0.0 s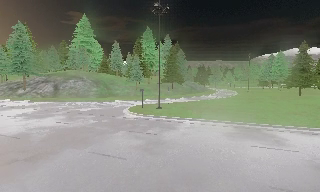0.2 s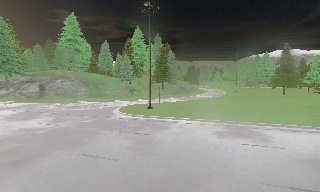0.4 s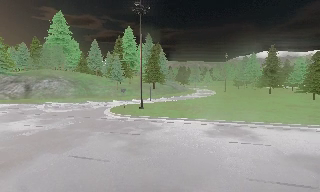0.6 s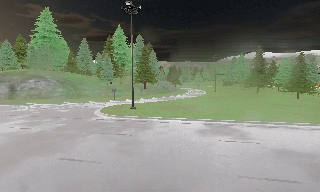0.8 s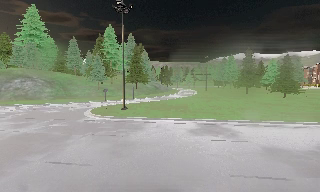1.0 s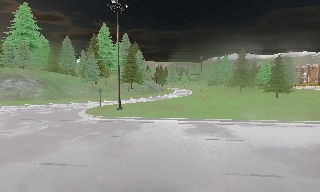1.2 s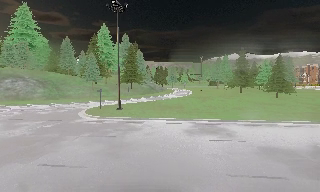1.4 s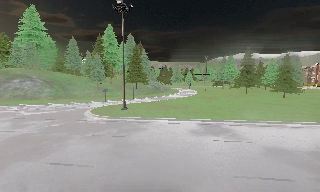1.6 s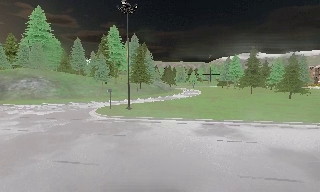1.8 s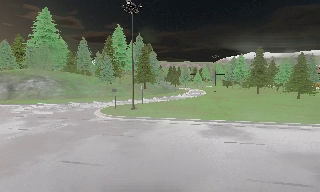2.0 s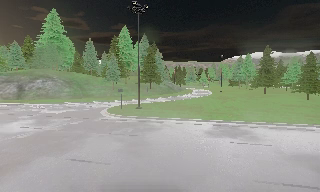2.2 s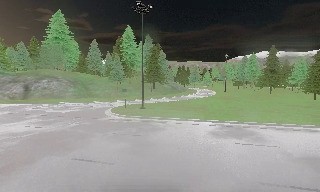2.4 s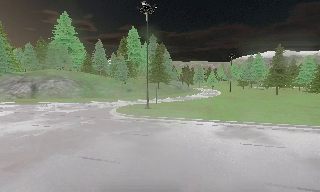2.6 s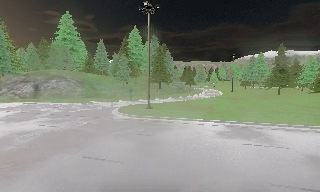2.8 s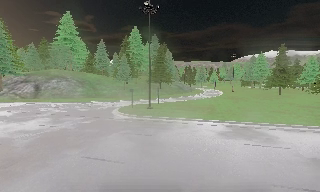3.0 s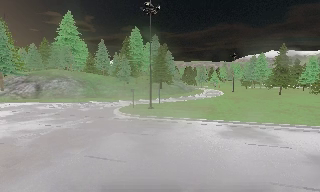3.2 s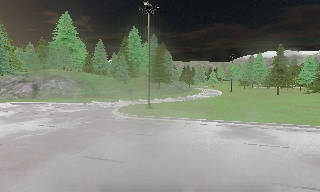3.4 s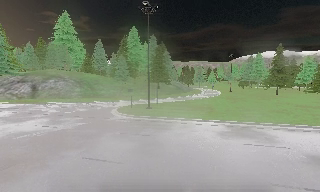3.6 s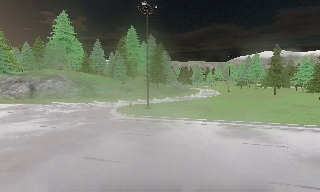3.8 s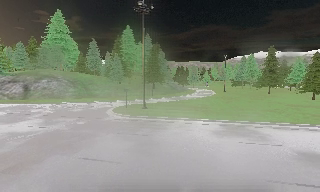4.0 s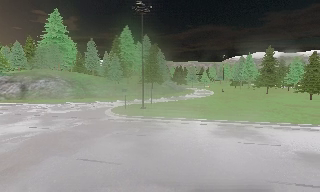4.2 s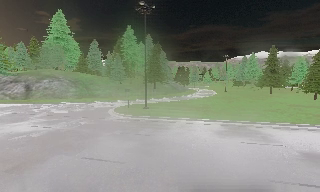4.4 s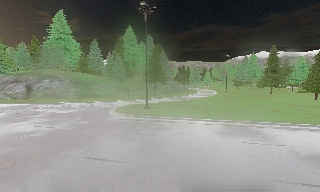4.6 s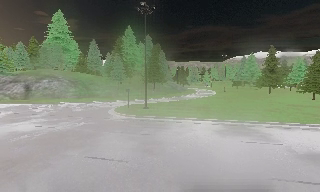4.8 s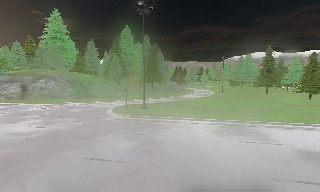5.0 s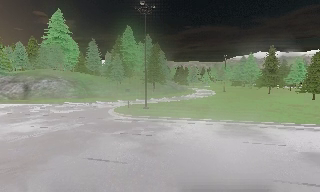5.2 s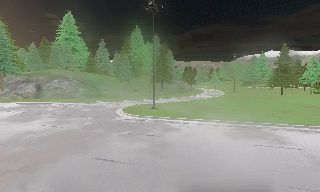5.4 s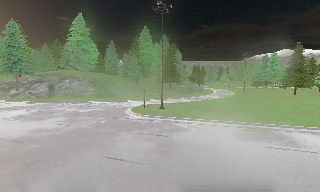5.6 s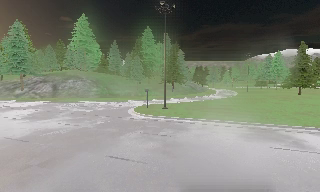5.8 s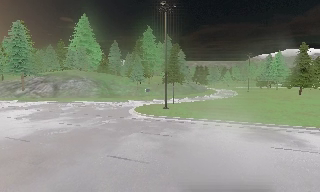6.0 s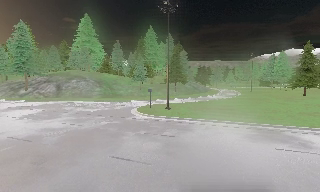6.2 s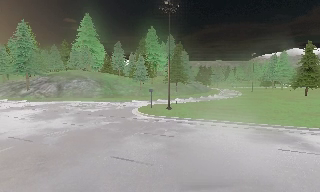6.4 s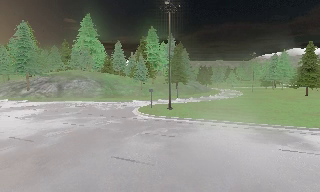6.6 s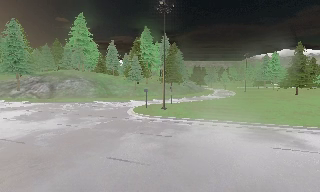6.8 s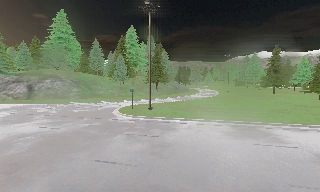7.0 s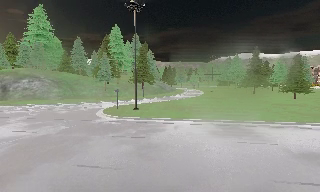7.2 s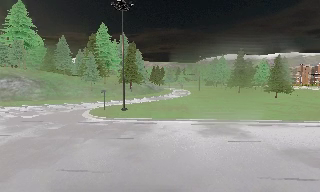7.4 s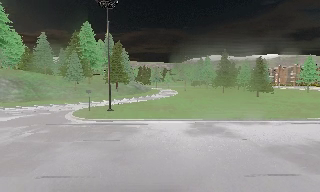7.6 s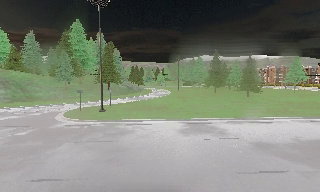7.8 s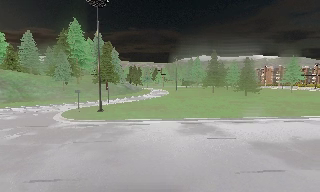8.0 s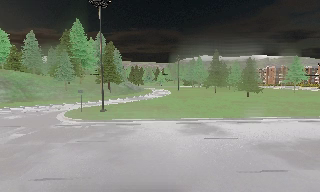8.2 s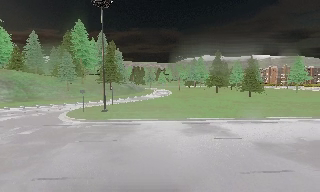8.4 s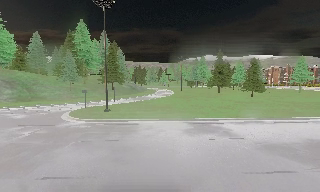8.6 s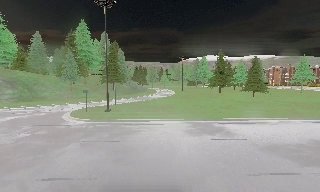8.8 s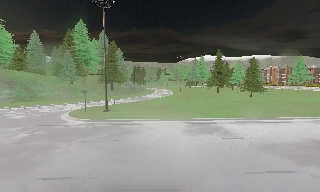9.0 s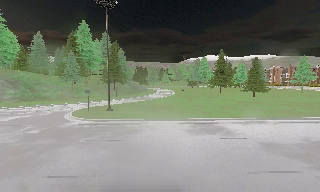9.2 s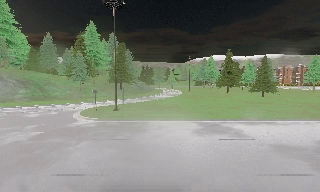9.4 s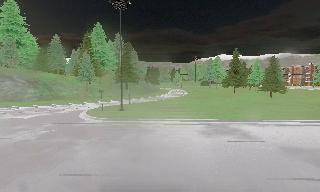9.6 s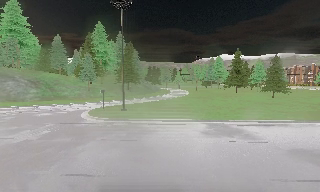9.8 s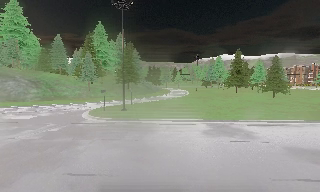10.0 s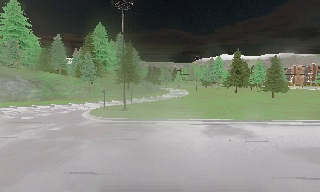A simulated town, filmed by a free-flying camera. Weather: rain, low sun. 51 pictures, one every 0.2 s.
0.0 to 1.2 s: The camera pans to its right, which is clockwise from overhead, by about 15 degrees.
1.2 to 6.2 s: The scene slides to the right, as the camera pans about 15 degrees to its left. It travels to its left, about 1 m, so close, fixed things drift to the right.
6.2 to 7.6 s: The camera pans to its right, which is clockwise from overhead, by about 25 degrees.
7.6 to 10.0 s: The camera shifts only a little, or ends up much as it began.
The film runs backward here.
